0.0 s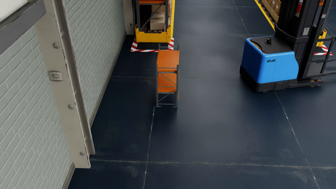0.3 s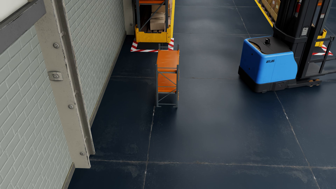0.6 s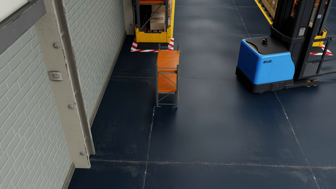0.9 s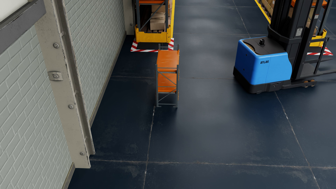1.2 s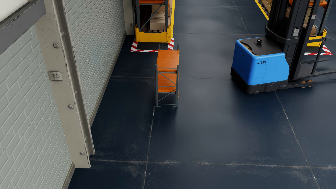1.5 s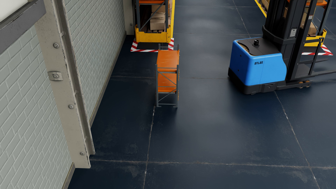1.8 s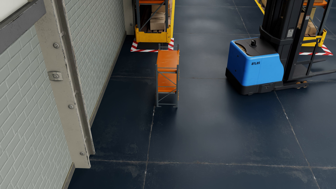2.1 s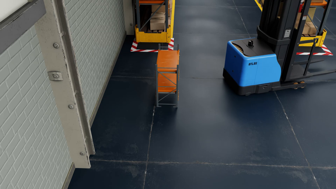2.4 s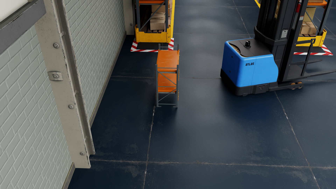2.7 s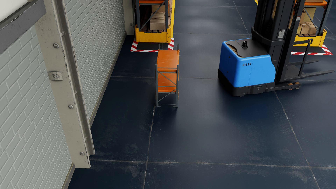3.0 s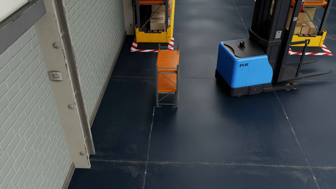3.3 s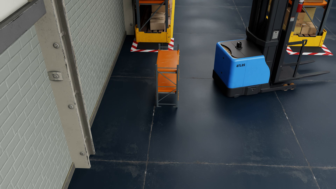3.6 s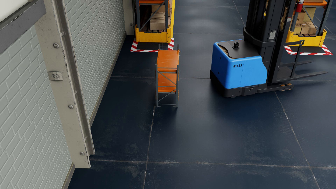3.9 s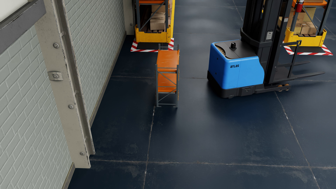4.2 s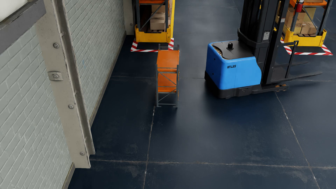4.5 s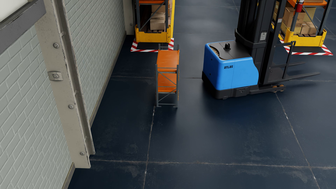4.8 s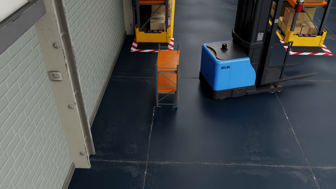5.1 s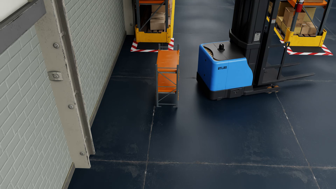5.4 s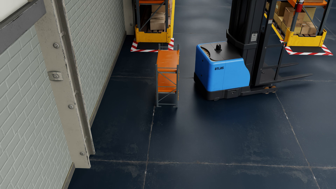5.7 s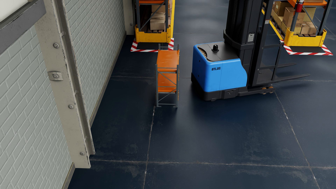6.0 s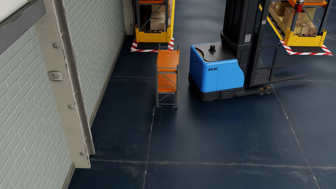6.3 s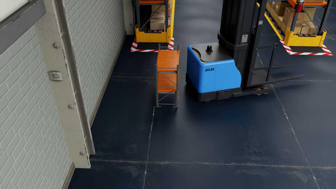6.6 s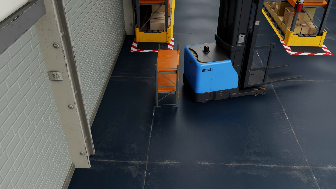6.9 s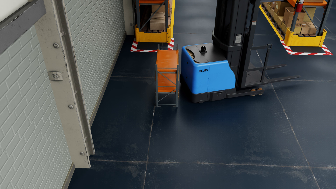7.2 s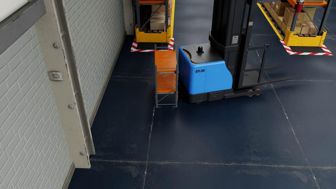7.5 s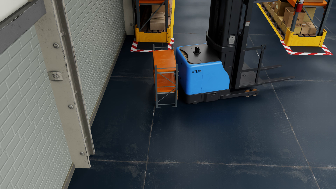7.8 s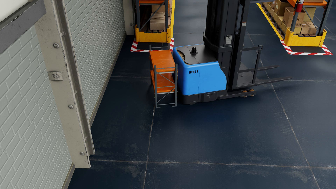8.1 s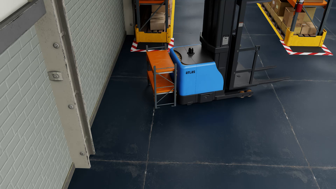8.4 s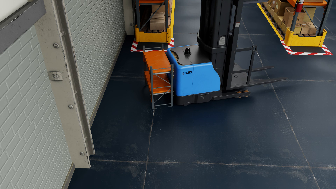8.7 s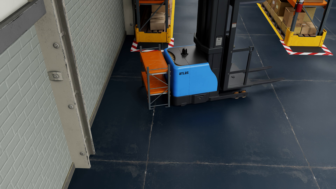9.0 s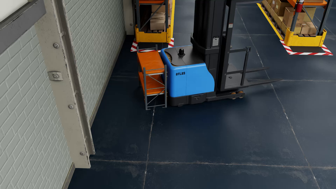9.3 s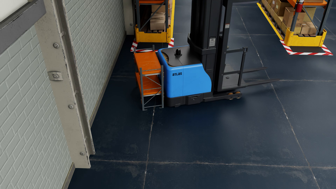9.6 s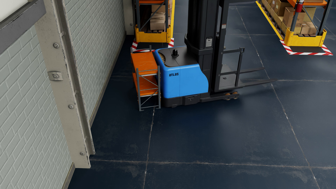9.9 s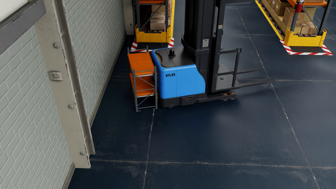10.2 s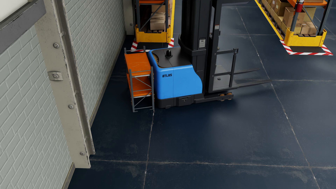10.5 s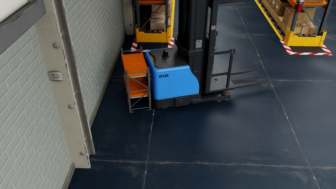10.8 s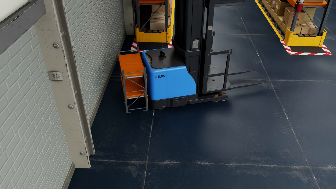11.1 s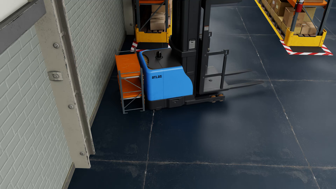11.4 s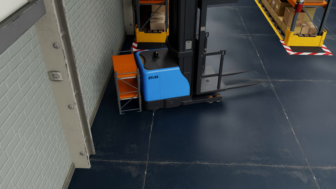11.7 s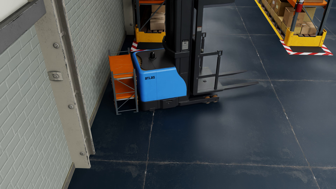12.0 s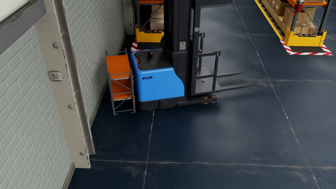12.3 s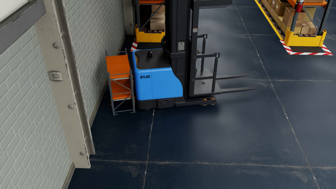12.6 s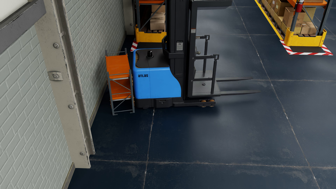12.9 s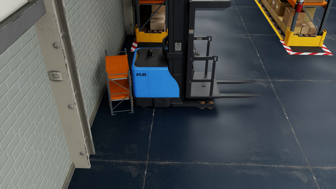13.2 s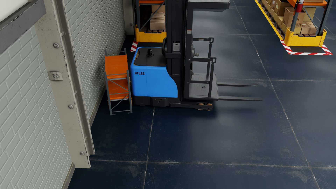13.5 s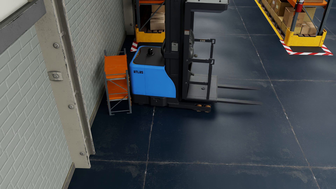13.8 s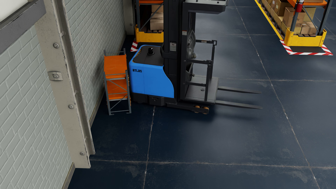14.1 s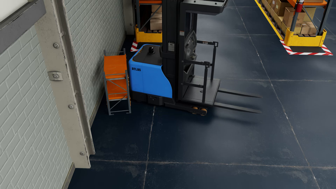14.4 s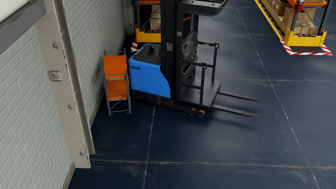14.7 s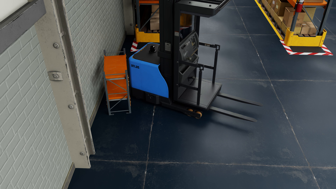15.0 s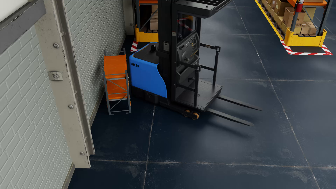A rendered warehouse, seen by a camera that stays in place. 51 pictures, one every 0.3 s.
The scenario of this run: A forklift runs into an object in its way.
